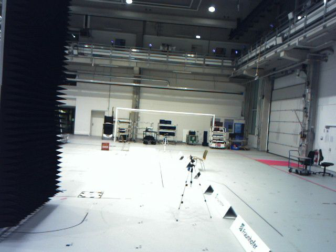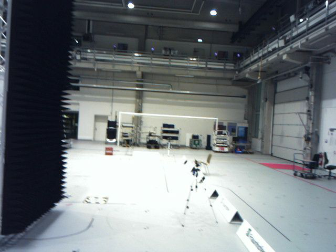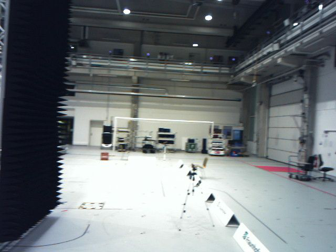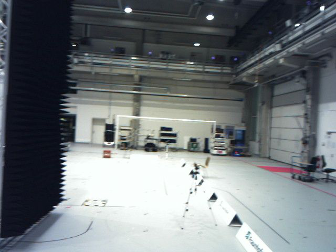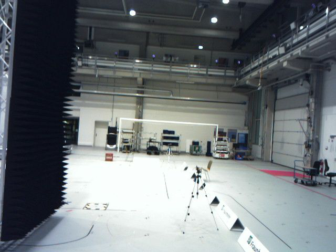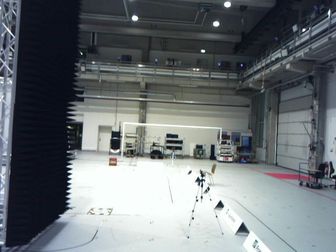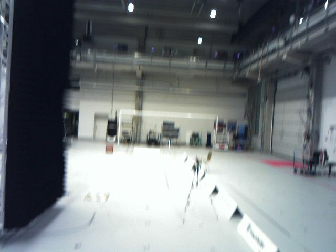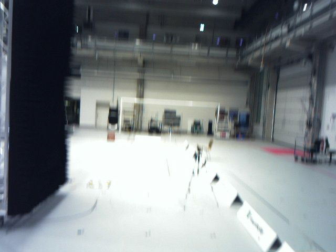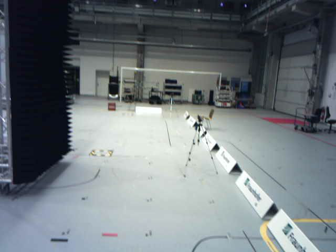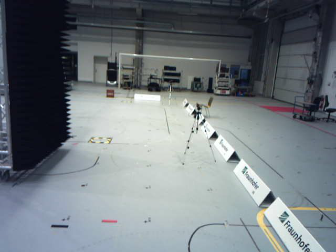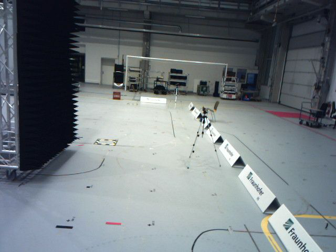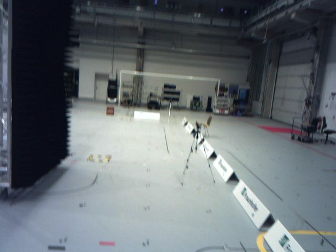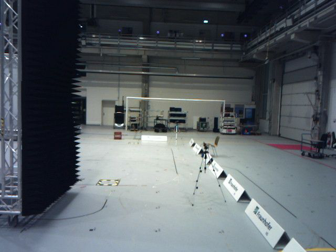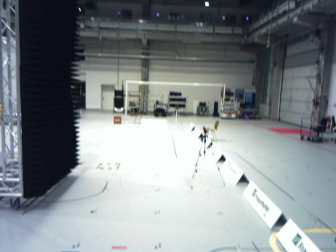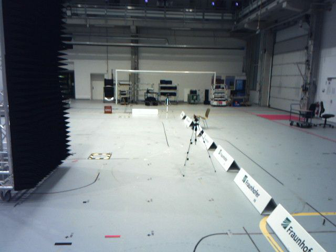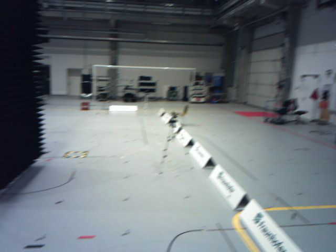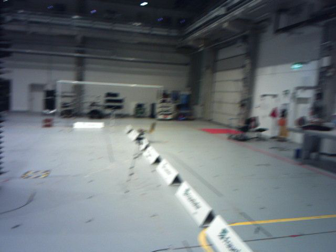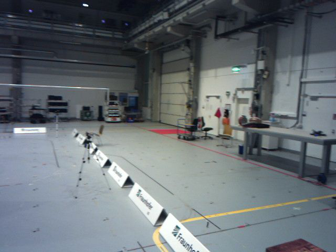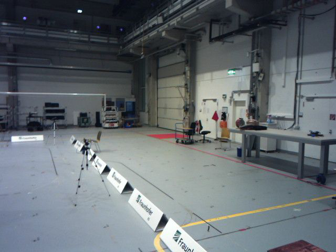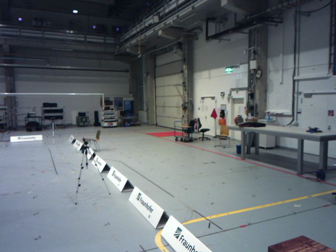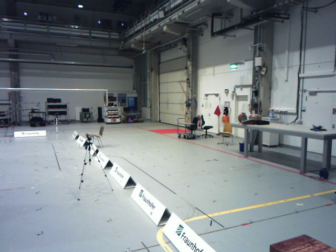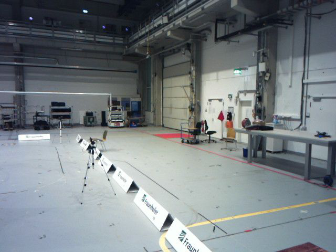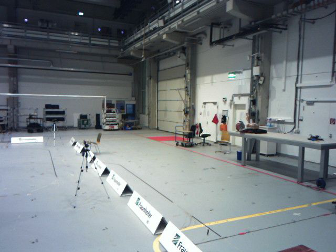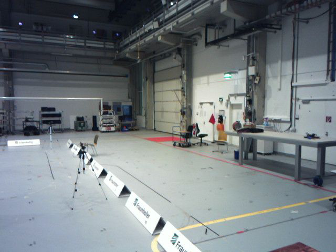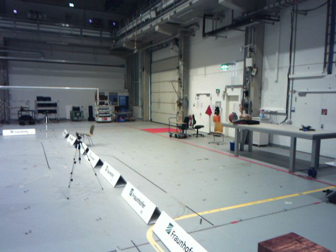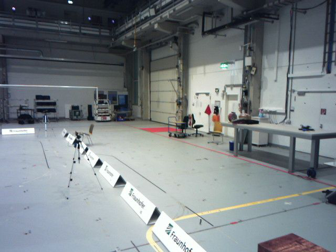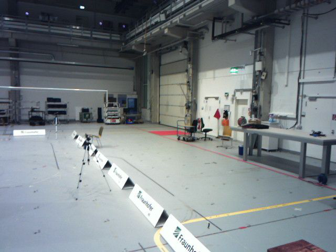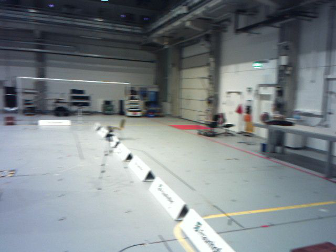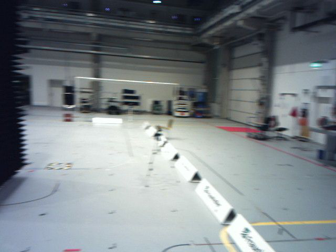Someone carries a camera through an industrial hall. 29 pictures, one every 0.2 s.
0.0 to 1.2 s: The camera shifts only a little, or ends up much as it began.
1.2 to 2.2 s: The camera's aim tips downward by about 10 degrees, and the scene shifts upward.
2.2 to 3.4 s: The camera pans to its right, which is clockwise from overhead, by about 20 degrees.
3.4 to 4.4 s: The camera shifts only a little, or ends up much as it began.
4.4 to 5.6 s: The camera swings to its left by about 10 degrees, and the scene slides to the right.
The film runs forward here.
